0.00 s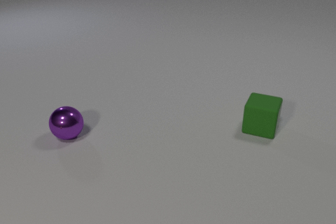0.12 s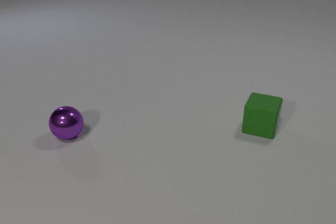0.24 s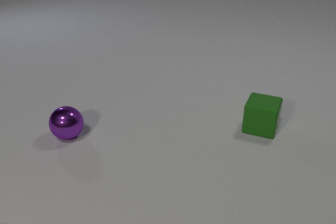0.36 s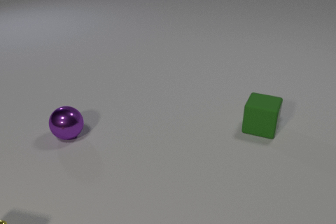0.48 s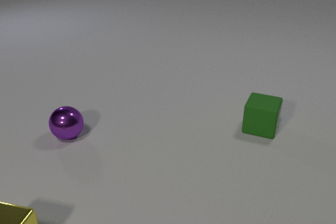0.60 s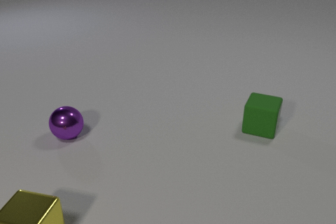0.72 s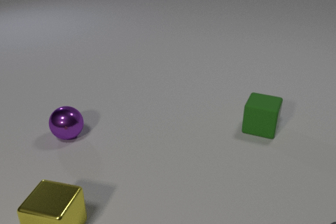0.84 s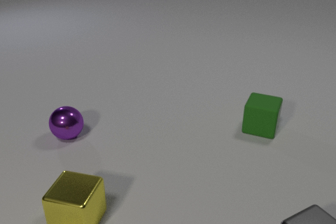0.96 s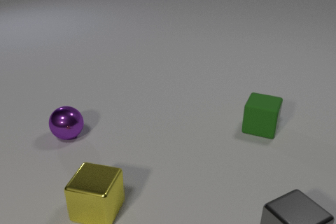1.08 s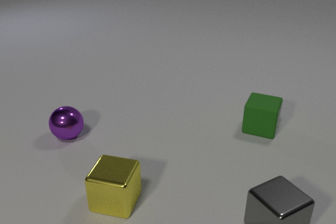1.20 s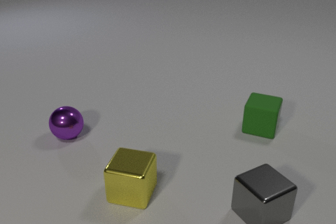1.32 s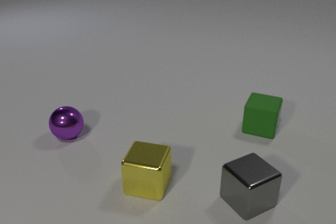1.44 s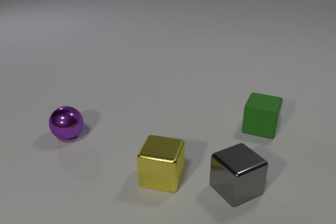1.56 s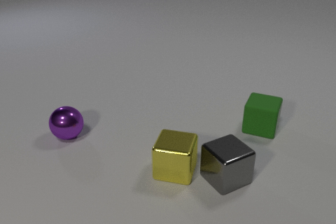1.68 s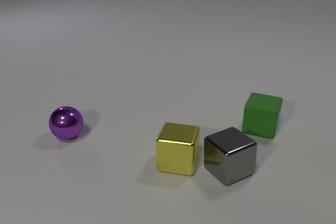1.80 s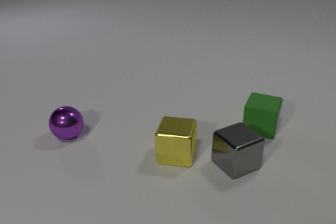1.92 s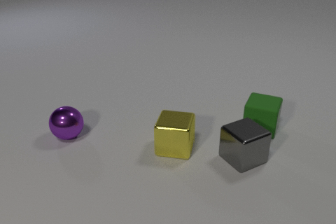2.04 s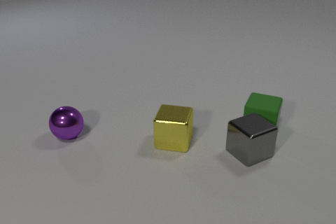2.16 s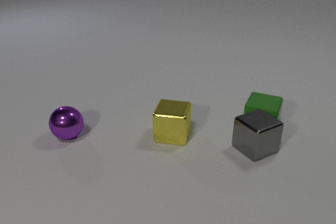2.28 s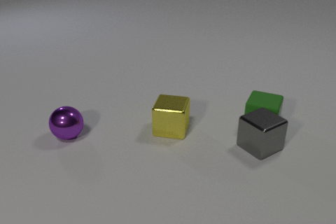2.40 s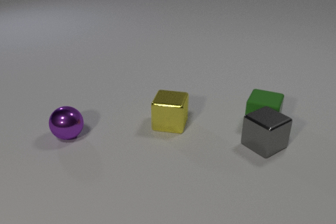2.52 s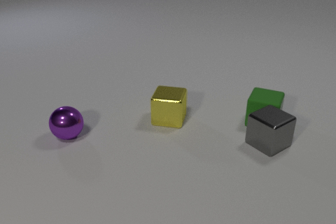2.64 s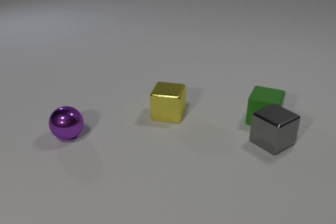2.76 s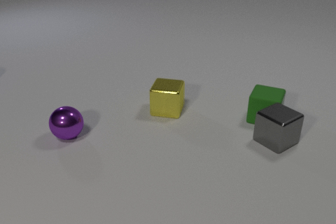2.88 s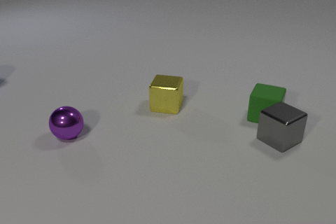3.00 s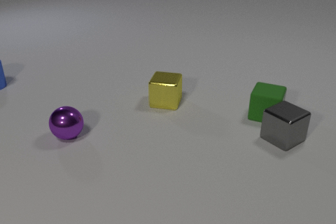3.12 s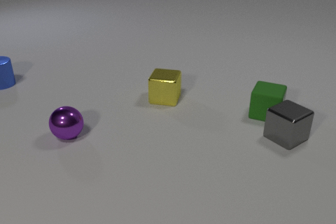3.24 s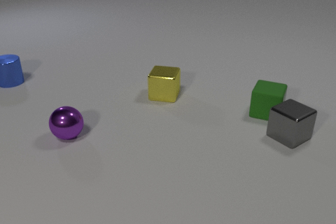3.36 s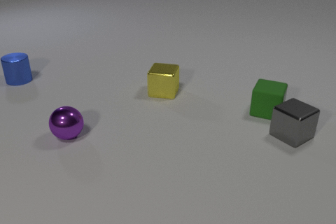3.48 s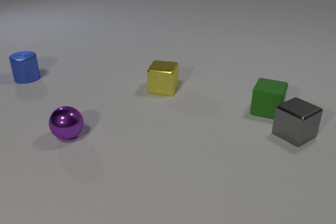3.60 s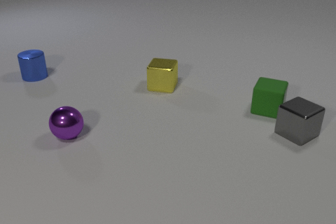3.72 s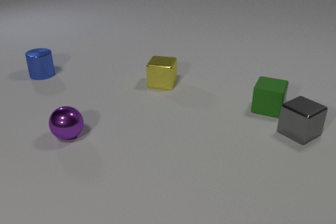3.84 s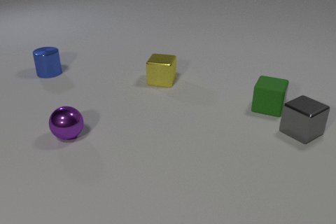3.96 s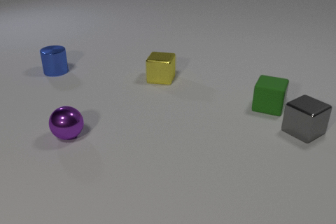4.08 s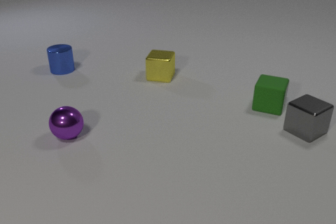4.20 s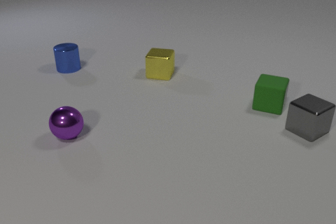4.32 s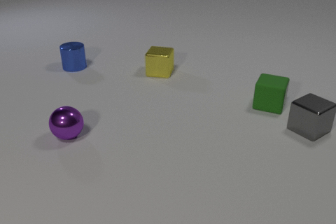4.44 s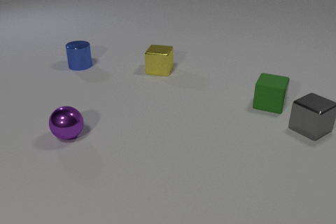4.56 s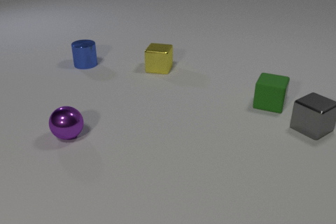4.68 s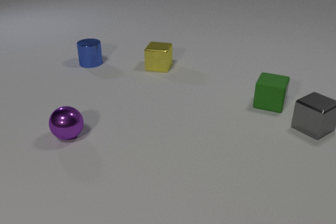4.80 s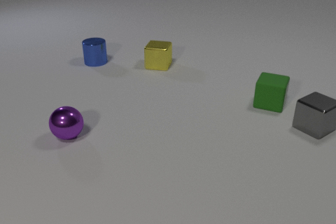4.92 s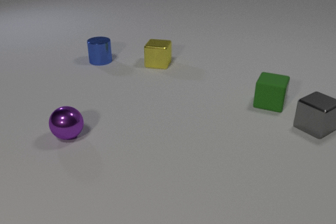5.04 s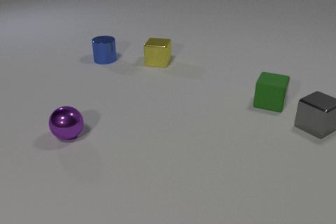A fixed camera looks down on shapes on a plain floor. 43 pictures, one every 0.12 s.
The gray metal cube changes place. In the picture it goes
away from the camera.
The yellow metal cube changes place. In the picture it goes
away from the camera.
0.00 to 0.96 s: The yellow metal cube comes in at the bottom edge, slides to the right. The gray metal cube comes in at the bottom edge, slides to the left and away from the camera.
0.96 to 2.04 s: The yellow metal cube slides away from the camera and to the right. The gray metal cube slides away from the camera. The yellow metal cube and the gray metal cube collide.
2.04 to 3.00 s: The yellow metal cube slides away from the camera. The gray metal cube slides away from the camera and to the right. The green rubber cube slides away from the camera. The blue metal cylinder comes in at the left edge, slides to the right. The gray metal cube and the green rubber cube collide.
3.00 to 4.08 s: The yellow metal cube slides away from the camera. The gray metal cube slides away from the camera and to the right. The green rubber cube slides away from the camera. The blue metal cylinder slides to the right.
4.08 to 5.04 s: The yellow metal cube slides away from the camera. The gray metal cube slides away from the camera and to the right. The green rubber cube slides away from the camera. The blue metal cylinder slides to the right and away from the camera.
What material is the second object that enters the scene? metal.
How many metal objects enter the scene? 3.
Are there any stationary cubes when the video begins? yes.
